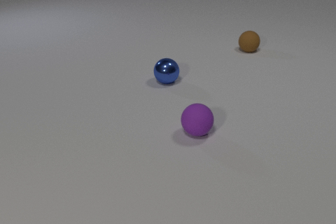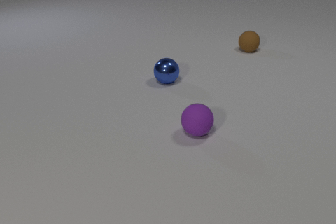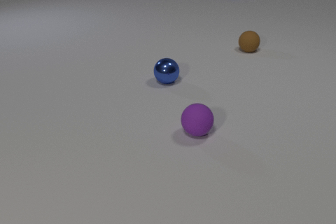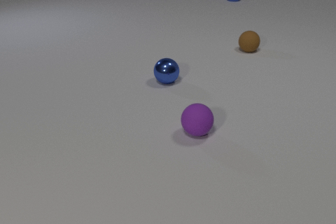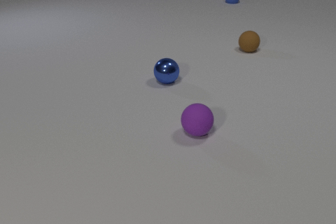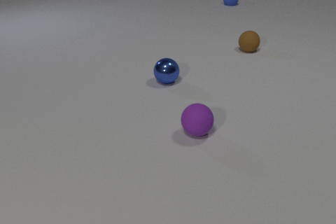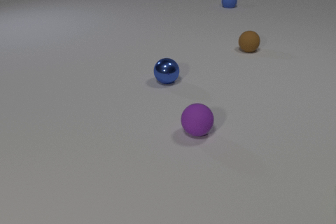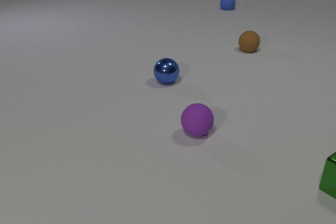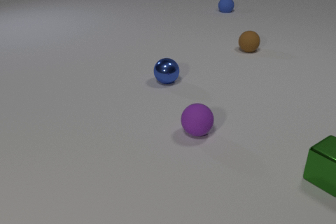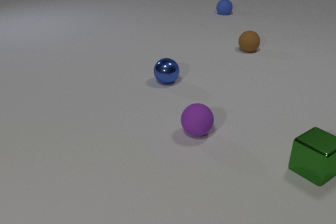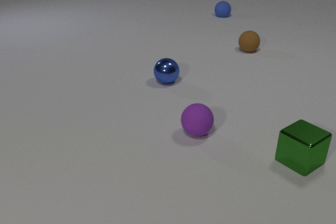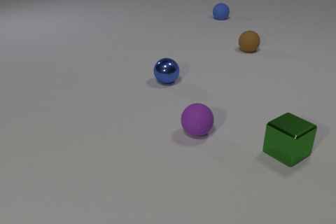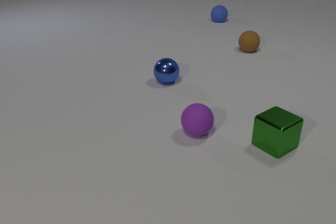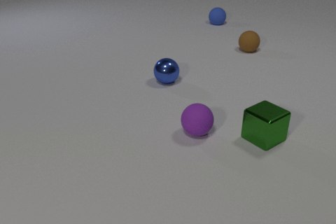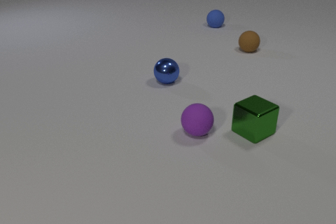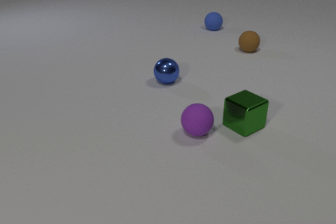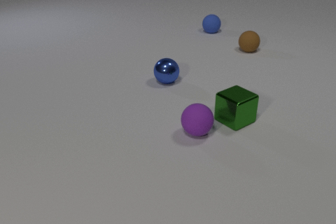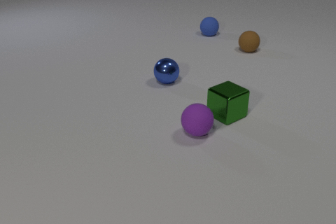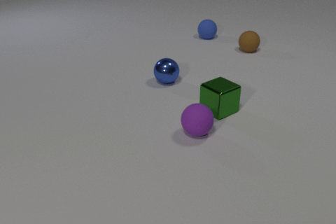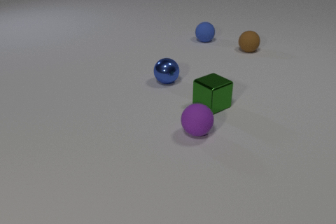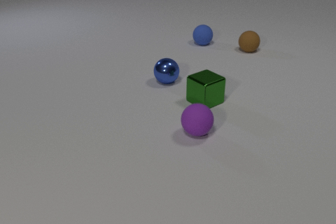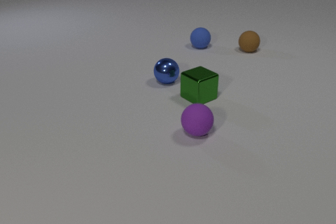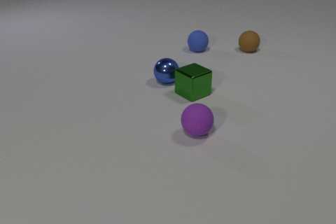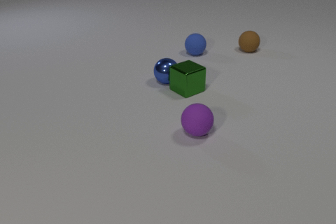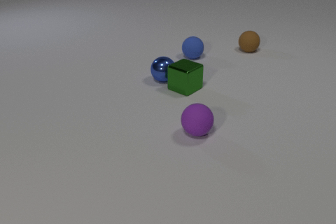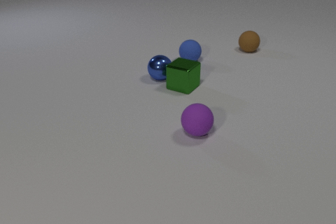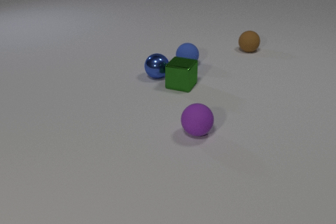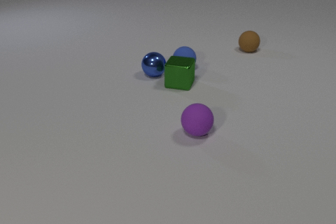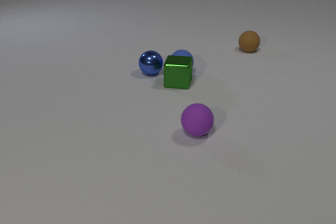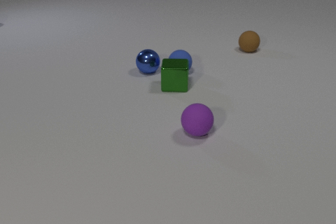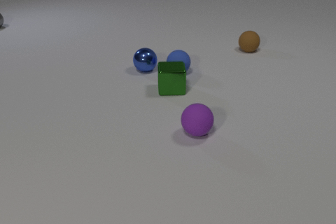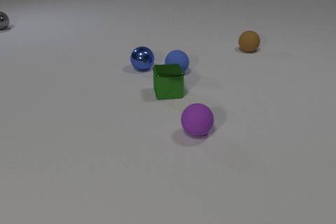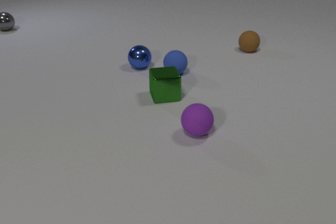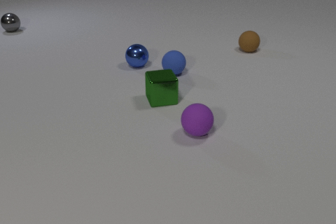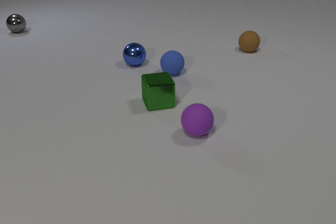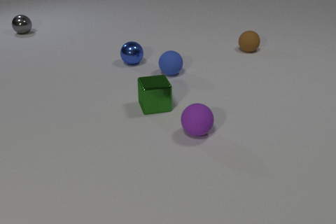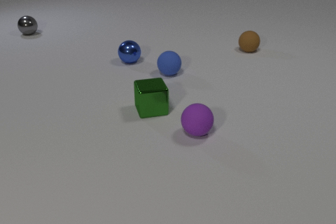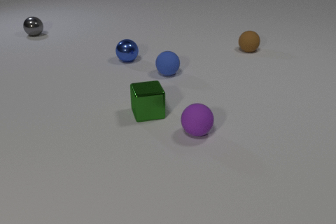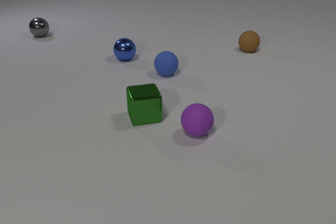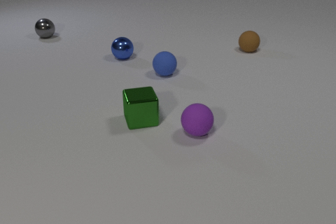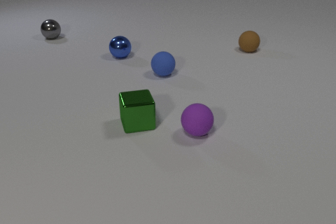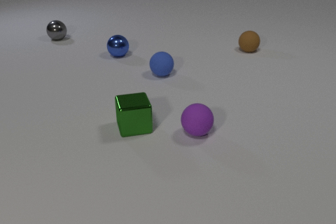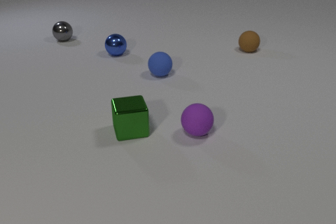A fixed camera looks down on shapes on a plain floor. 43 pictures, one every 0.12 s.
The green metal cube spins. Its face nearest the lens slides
to the right.
The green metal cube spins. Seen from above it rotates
counterclockwise.
0.00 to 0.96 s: The green metal cube comes in at the right edge, slides to the left and away from the camera. The blue rubber sphere comes in at the top edge, rolls toward the camera.
0.96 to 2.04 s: The green metal cube slides to the left and away from the camera. The blue rubber sphere rolls toward the camera.
2.04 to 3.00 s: The green metal cube slides away from the camera and to the left. The blue metal sphere rolls away from the camera and to the left. The blue rubber sphere rolls toward the camera. The green metal cube and the blue metal sphere collide.
3.00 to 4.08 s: The green metal cube slides toward the camera and to the left, spins so that its near face slides to the right, counterclockwise seen from above. The blue metal sphere rolls away from the camera and to the left. The blue rubber sphere rolls toward the camera and to the left. The gray metal sphere comes in at the left edge, rolls toward the camera and to the right. The green metal cube and the blue rubber sphere collide.
4.08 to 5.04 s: The green metal cube slides toward the camera and to the left. The blue metal sphere rolls away from the camera and to the left. The blue rubber sphere rolls to the left. The gray metal sphere rolls to the right and toward the camera.
Are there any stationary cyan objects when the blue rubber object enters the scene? no.
What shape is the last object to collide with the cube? sphere.
What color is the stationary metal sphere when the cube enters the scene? blue.
